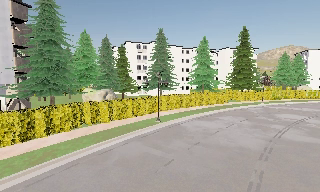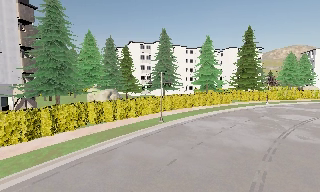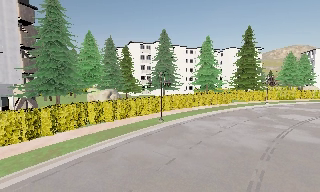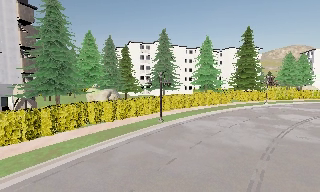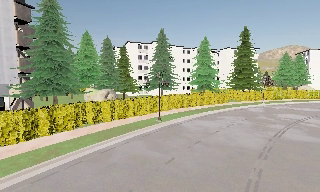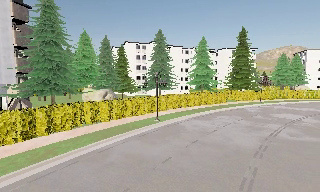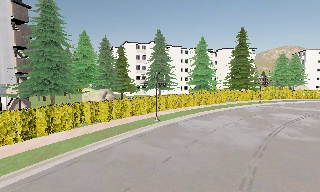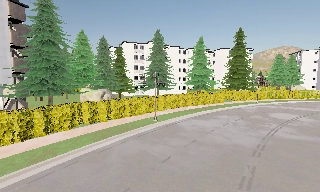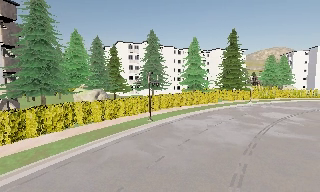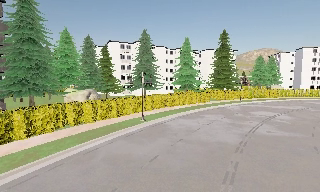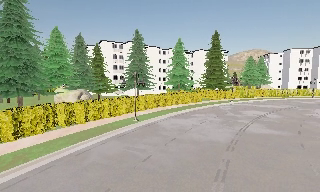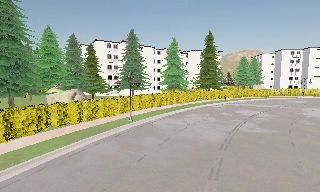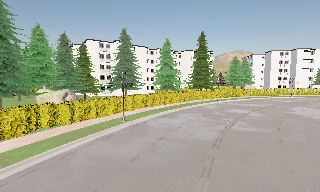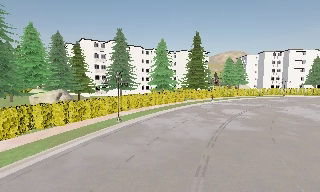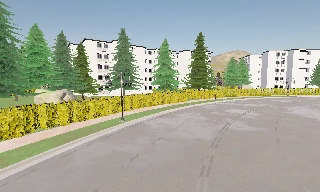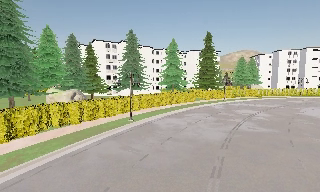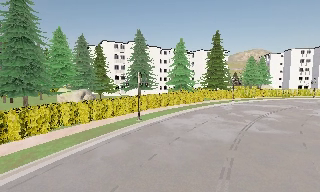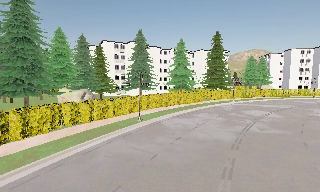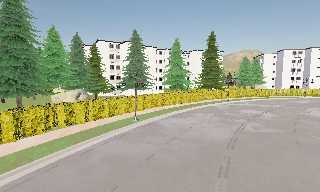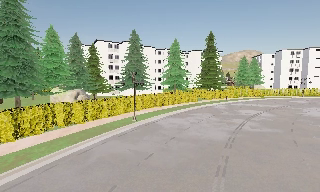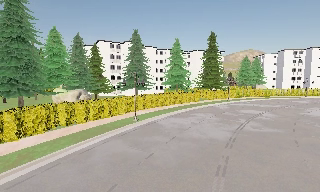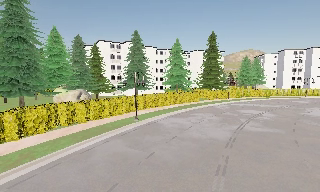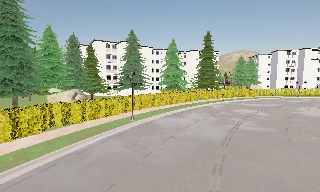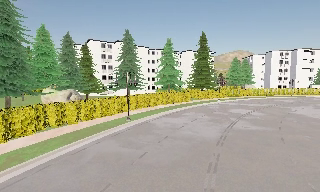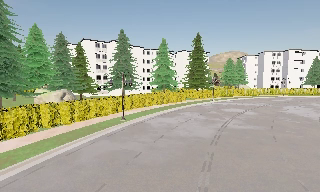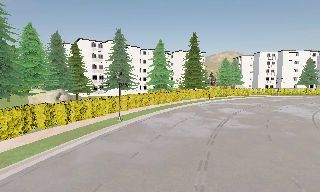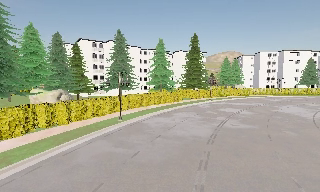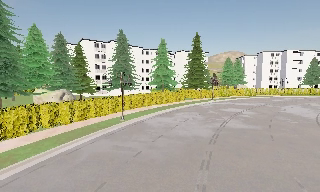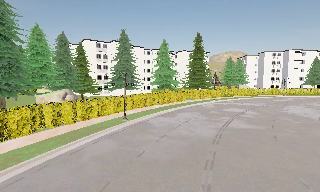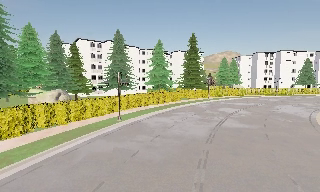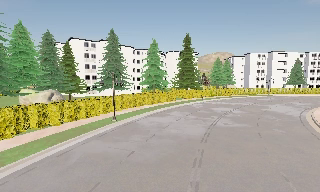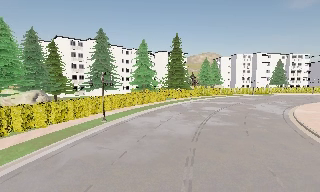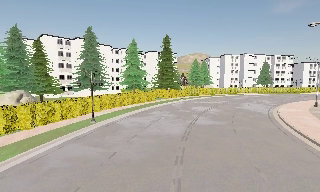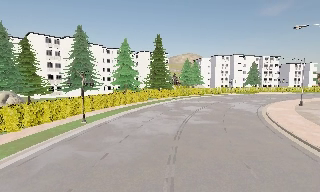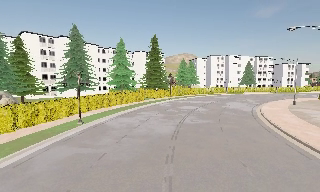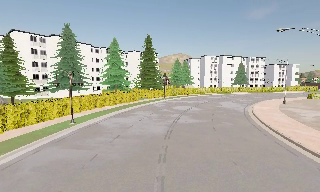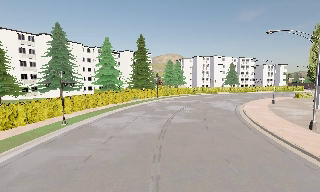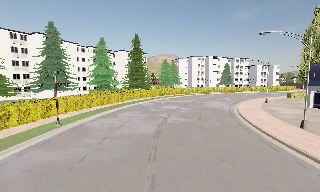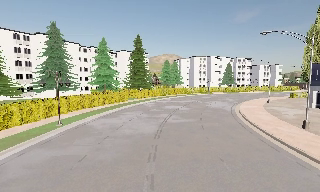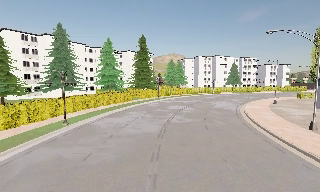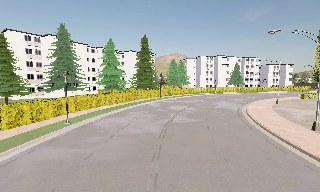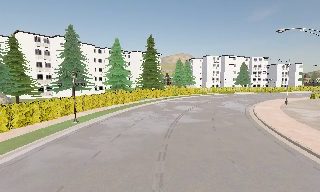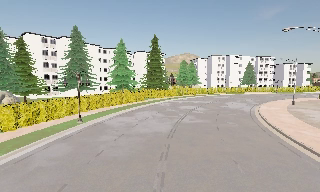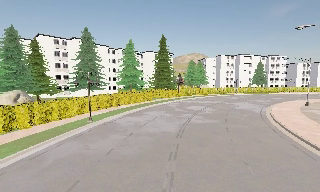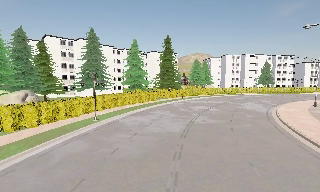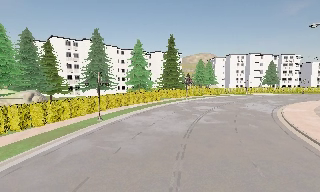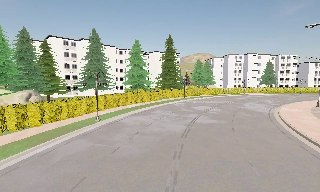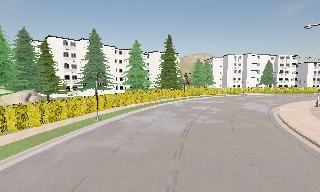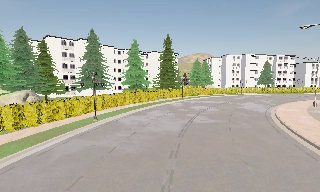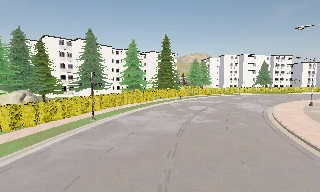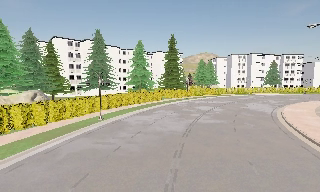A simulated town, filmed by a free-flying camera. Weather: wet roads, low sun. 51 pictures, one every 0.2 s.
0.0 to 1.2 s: The camera shifts only a little, or ends up much as it began.
1.2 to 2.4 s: The camera pans to its right, which is clockwise from overhead, by about 10 degrees.
2.4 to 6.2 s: The camera travels to its left and backward, about 1 m.
6.2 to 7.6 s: The camera pans to its right, which is clockwise from overhead, by about 15 degrees.
7.6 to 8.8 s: The camera swings to its left by about 10 degrees, and the scene slides to the right.
8.8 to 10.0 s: The camera shifts only a little, or ends up much as it began.
The film runs forward here.
